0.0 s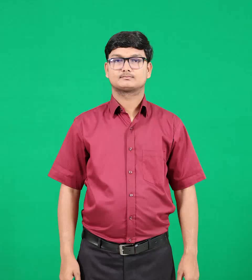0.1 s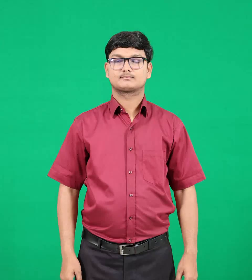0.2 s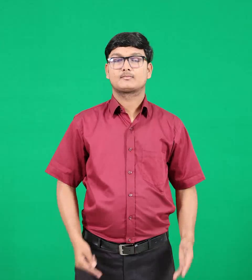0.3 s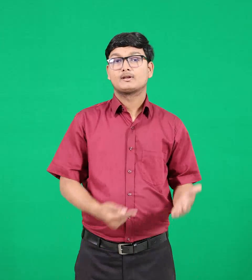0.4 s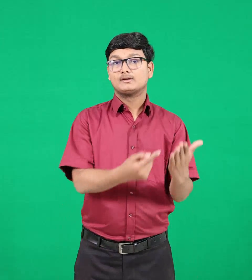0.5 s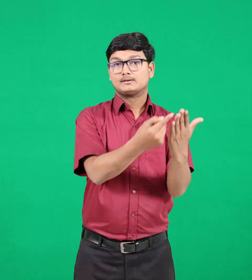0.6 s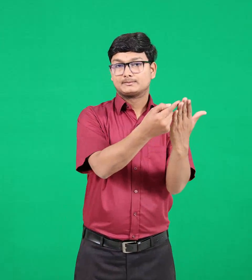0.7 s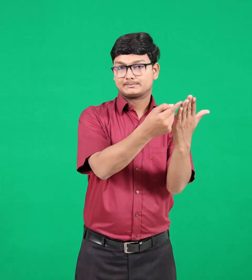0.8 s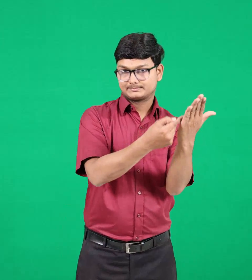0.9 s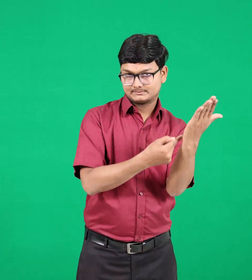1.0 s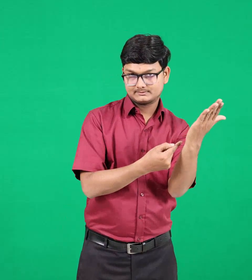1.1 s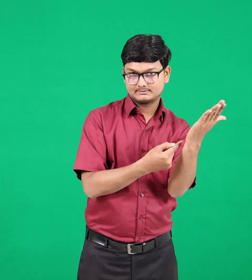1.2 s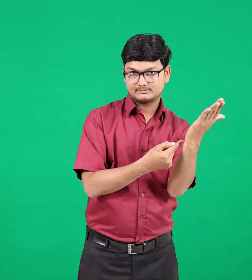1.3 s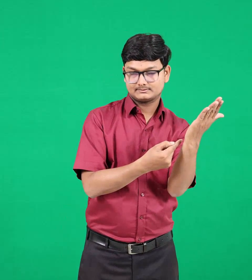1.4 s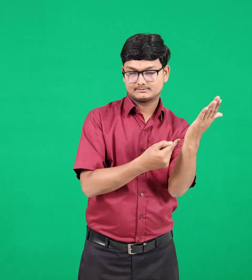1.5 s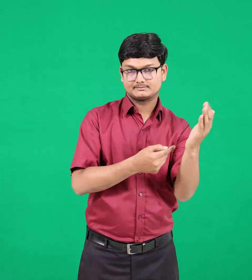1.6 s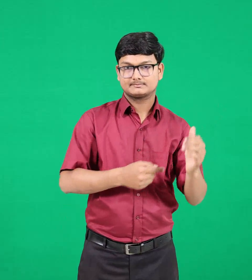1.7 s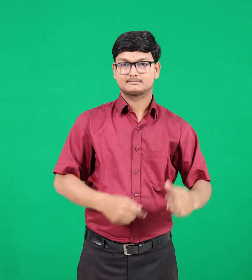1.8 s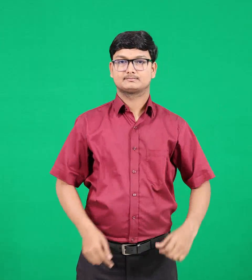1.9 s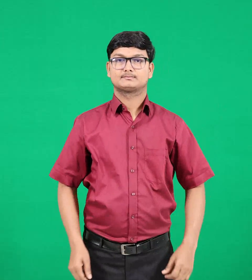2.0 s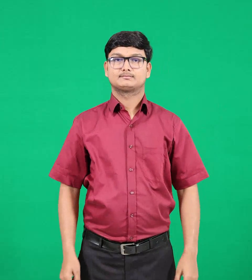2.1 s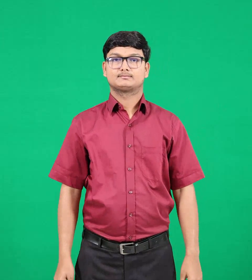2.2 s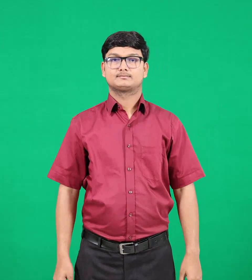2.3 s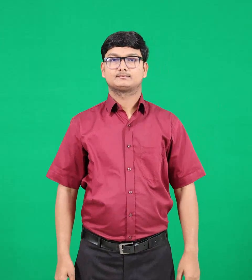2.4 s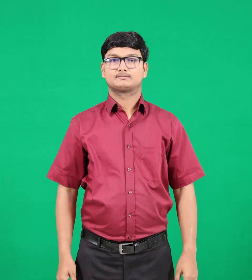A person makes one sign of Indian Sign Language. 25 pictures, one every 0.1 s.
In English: list
